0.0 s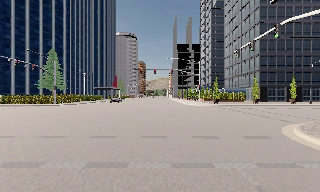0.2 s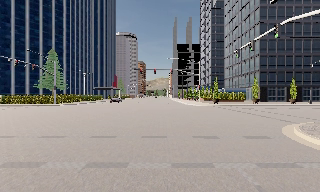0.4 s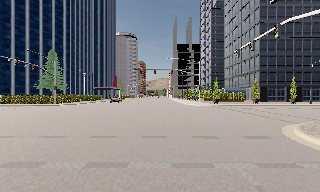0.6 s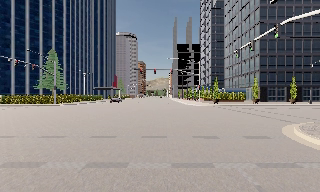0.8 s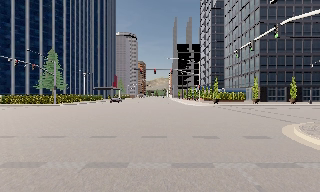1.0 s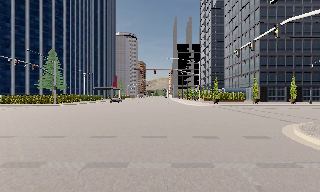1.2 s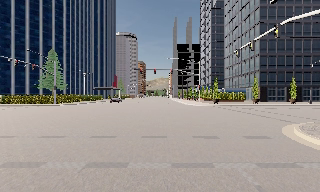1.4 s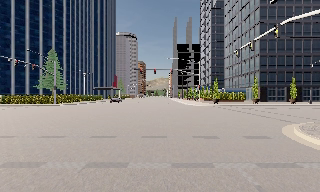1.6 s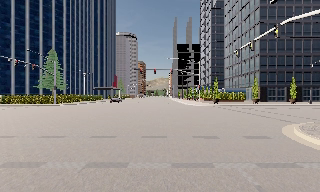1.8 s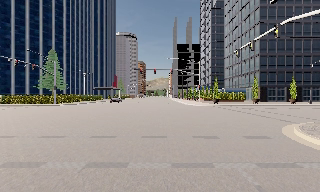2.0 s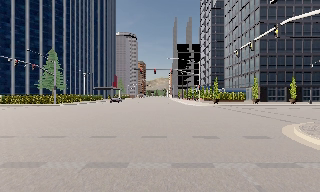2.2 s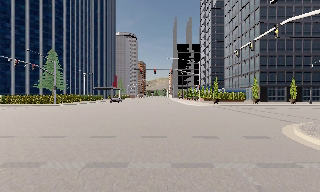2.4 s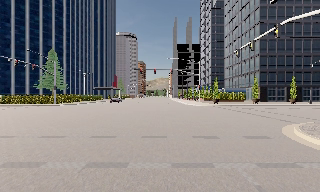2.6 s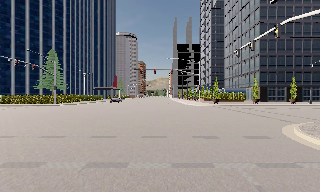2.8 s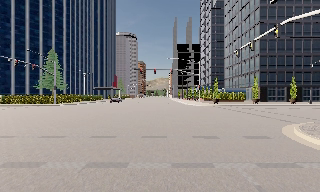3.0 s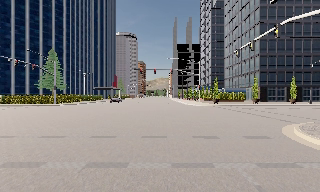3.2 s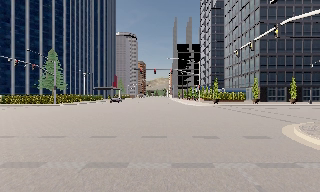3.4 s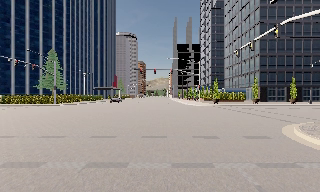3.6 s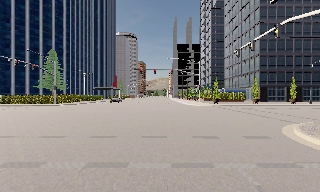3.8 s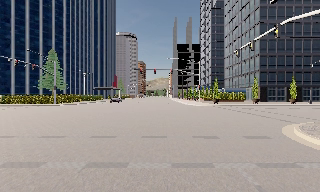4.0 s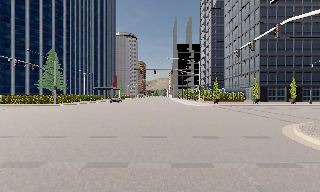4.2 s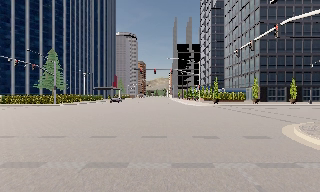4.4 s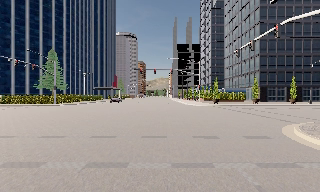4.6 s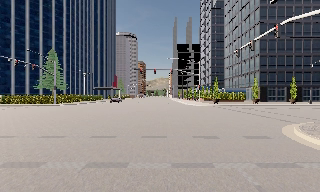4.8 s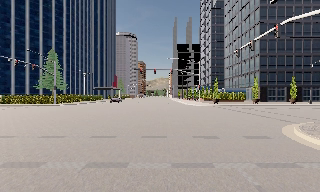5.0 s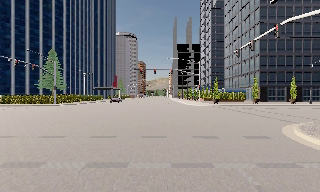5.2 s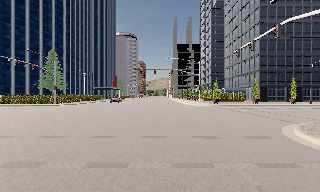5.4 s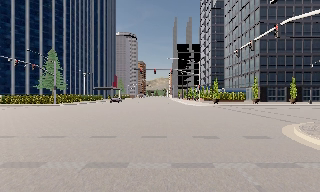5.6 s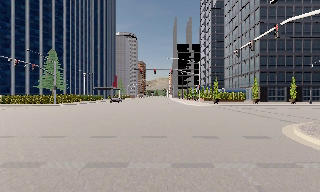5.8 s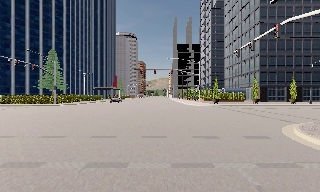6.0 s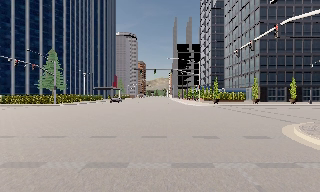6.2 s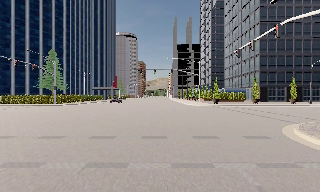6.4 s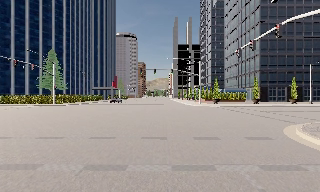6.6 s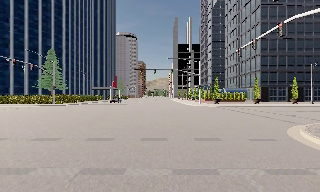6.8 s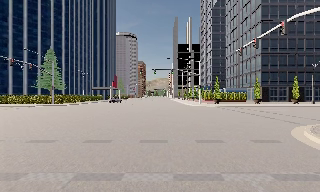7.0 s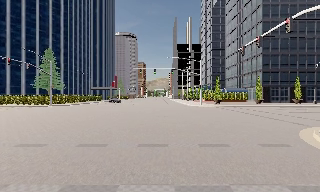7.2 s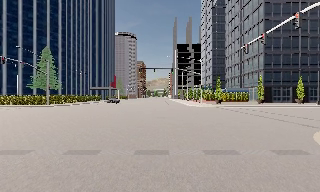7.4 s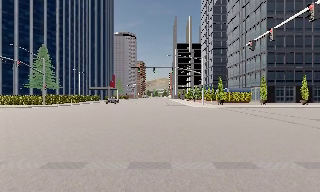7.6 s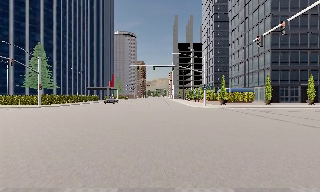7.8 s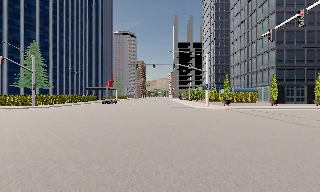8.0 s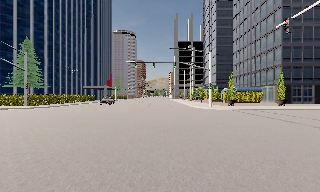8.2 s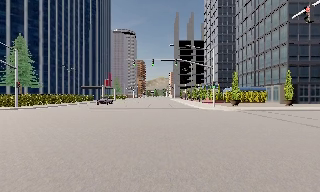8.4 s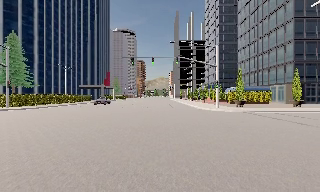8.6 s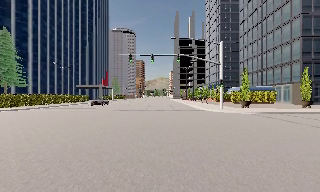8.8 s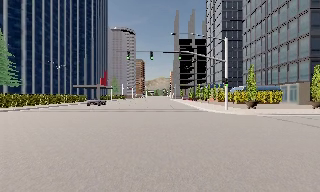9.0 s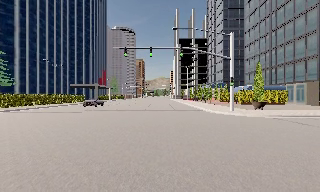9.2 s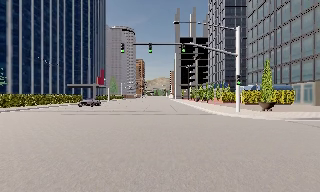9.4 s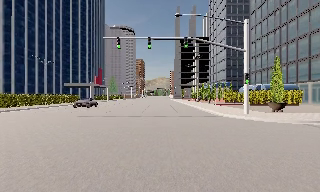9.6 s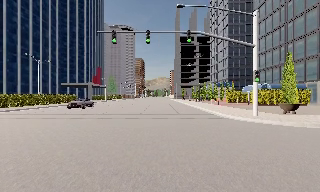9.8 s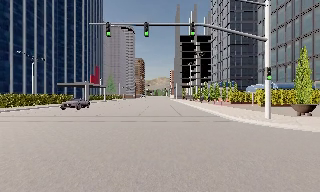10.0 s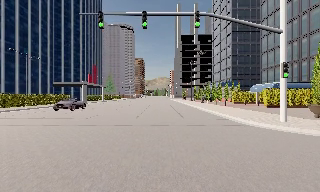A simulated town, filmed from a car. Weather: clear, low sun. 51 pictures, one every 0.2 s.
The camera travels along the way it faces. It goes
forward.
0.0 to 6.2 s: The camera keeps its place and its aim.
6.2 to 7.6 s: The camera travels forward, about 3.5 m, so what stands in front looms larger. It gains speed.
7.6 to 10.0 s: The camera travels forward, about 16 m, so what stands in front looms larger.
The film runs forward here.
